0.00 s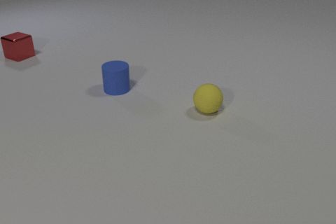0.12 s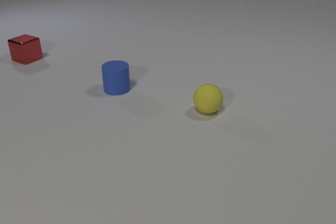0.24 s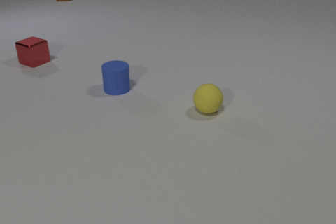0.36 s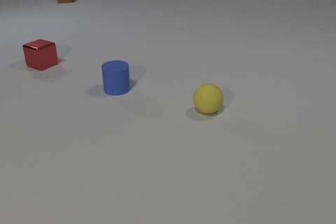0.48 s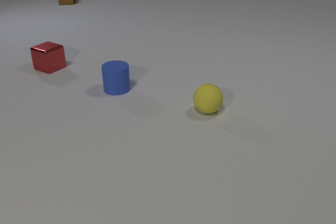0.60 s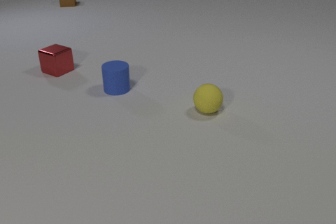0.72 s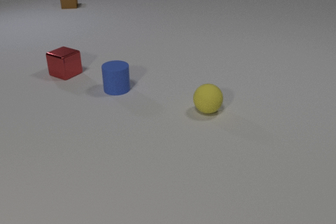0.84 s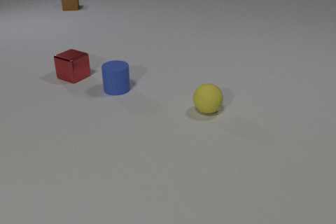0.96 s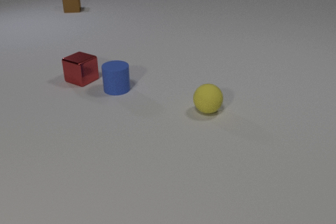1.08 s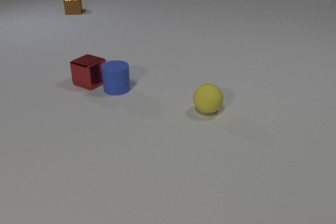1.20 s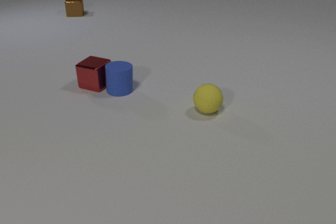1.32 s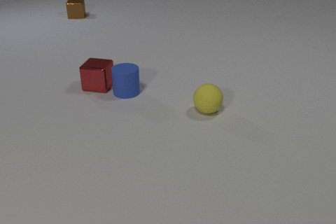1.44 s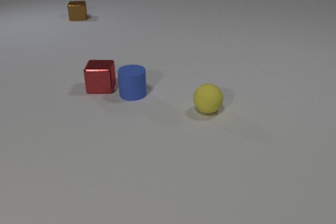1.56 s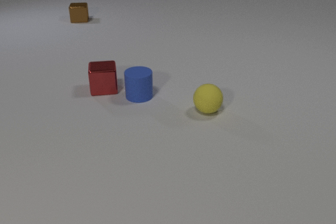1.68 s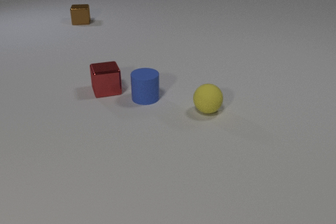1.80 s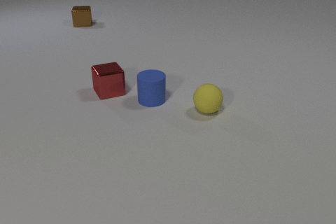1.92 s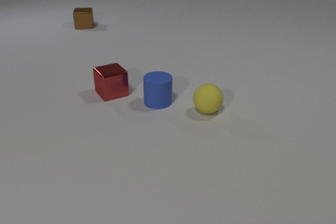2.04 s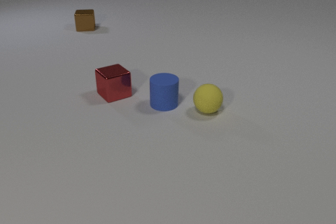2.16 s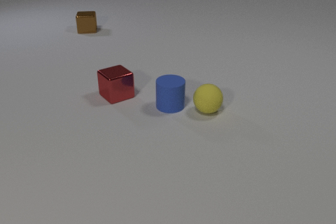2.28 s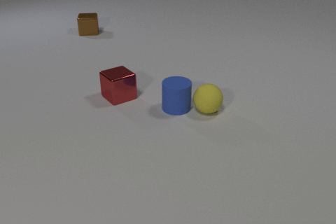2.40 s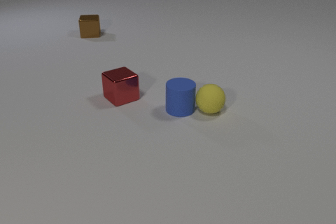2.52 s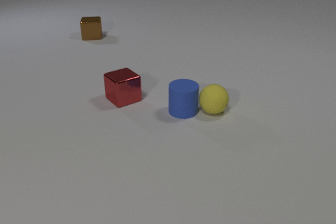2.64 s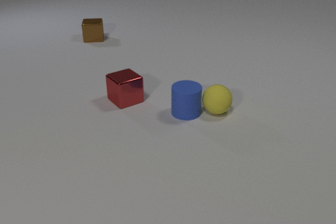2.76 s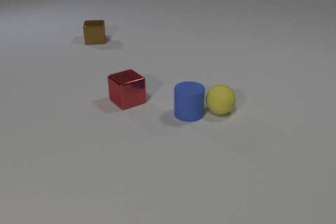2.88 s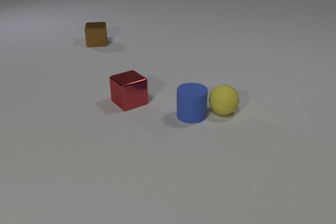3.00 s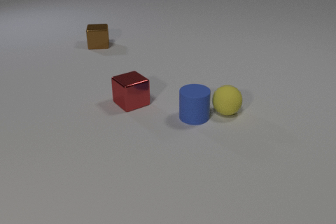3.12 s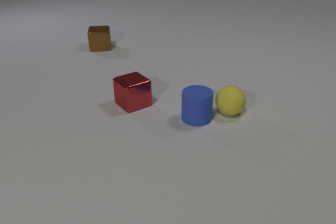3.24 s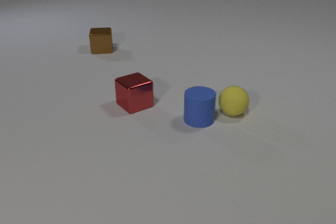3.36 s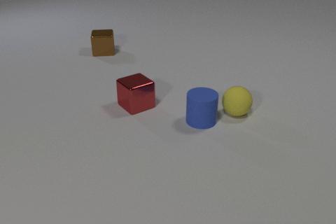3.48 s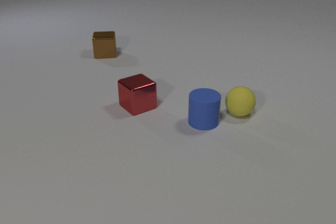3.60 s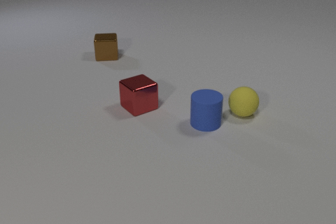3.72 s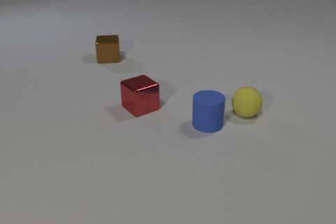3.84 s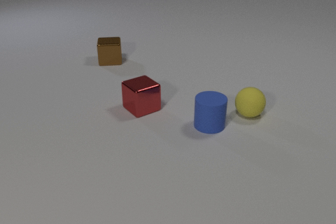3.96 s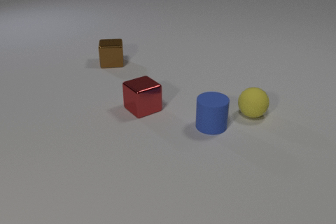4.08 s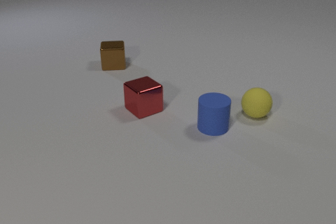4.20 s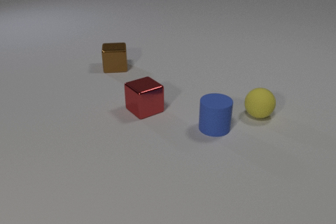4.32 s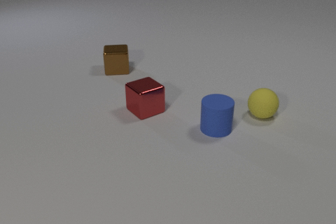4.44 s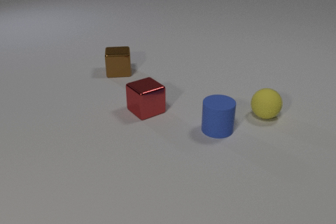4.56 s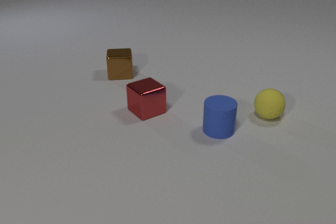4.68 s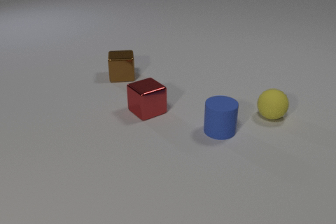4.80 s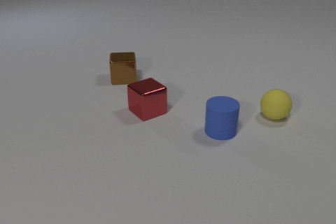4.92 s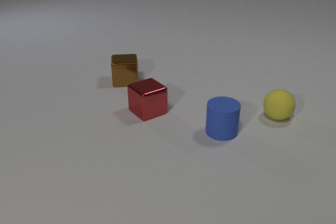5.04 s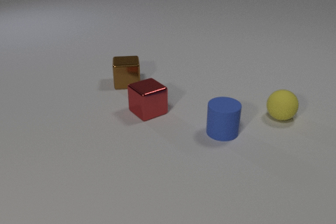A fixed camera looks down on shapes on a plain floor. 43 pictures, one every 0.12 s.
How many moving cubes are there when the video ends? 2.
How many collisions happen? 2.
Are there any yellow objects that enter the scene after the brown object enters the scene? no.
0.00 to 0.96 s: The red metal cube slides toward the camera and to the right. The brown metal cube comes in at the top edge, slides toward the camera.
0.96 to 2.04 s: The red metal cube slides toward the camera and to the right, spins so that its near face slides to the right, counterclockwise seen from above. The blue rubber cylinder slides to the right and toward the camera. The brown metal cube slides toward the camera. The red metal cube and the blue rubber cylinder collide.
2.04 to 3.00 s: The red metal cube slides toward the camera and to the right. The blue rubber cylinder slides to the right and toward the camera. The yellow rubber sphere rolls to the right. The brown metal cube slides toward the camera. The blue rubber cylinder and the yellow rubber sphere collide.
3.00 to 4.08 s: The red metal cube slides toward the camera and to the right. The blue rubber cylinder slides to the right and toward the camera. The yellow rubber sphere rolls to the right. The brown metal cube slides toward the camera.
4.08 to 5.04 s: The blue rubber cylinder slides to the right and toward the camera. The yellow rubber sphere rolls to the right. The brown metal cube slides toward the camera.
